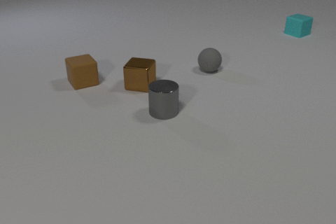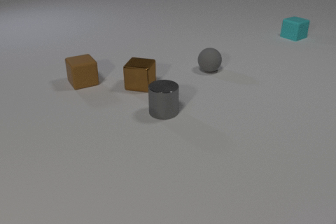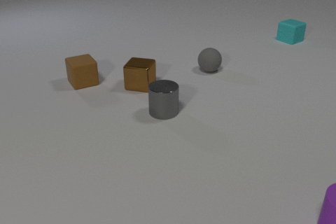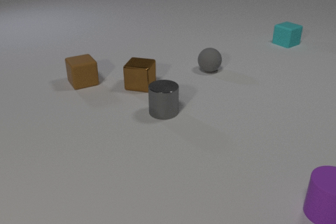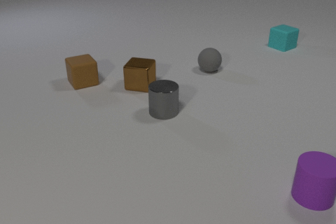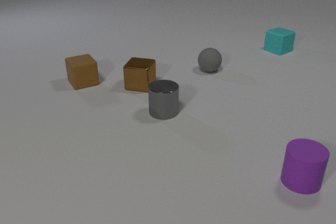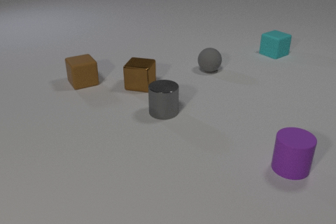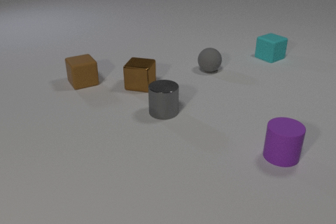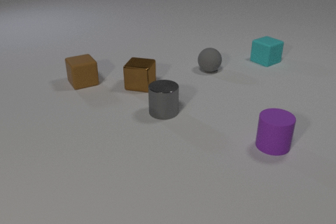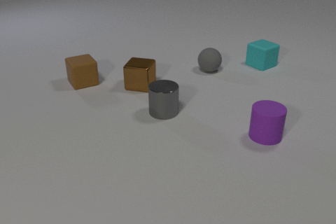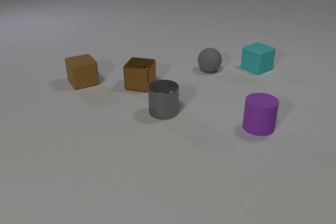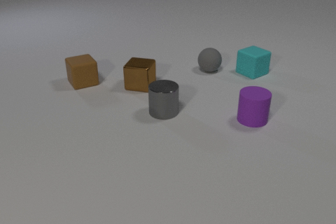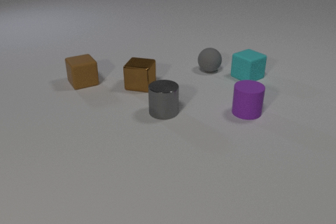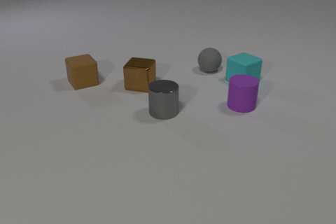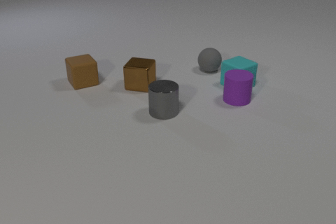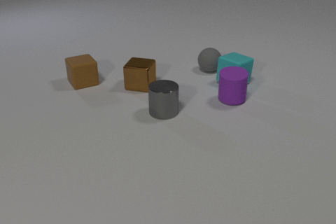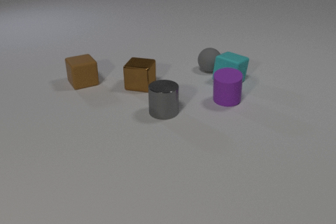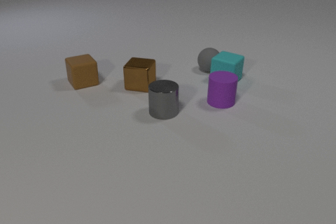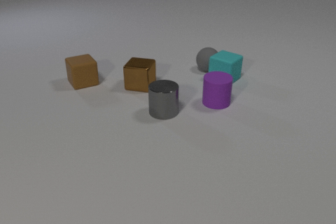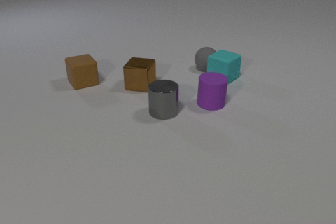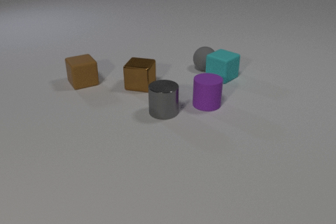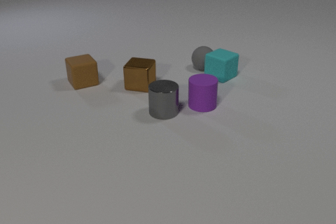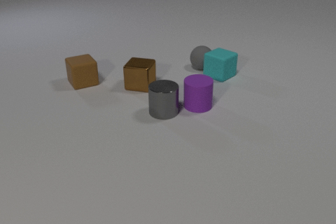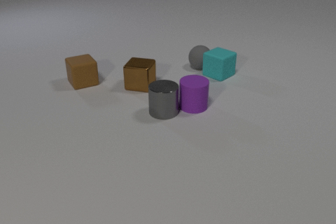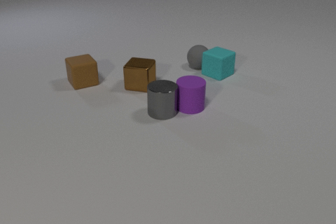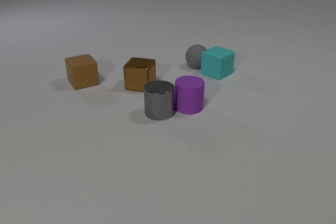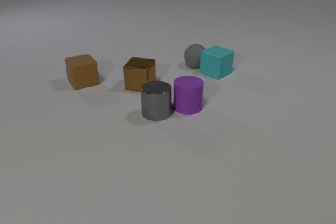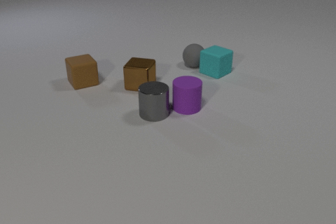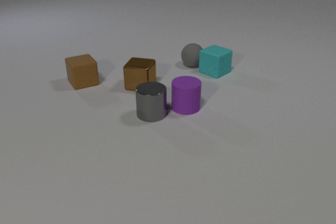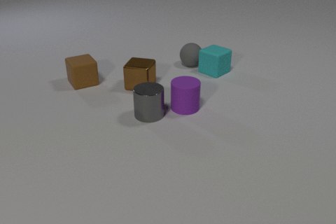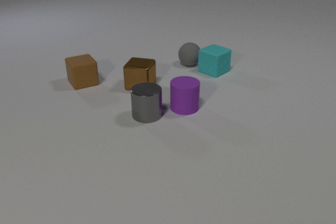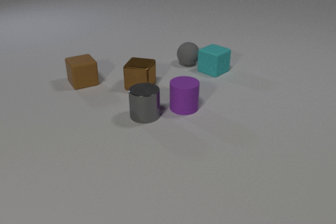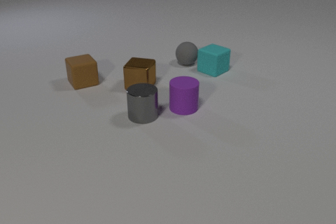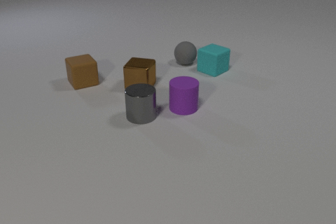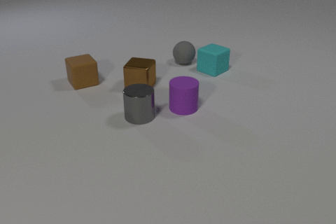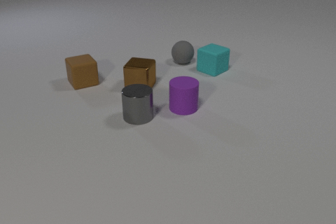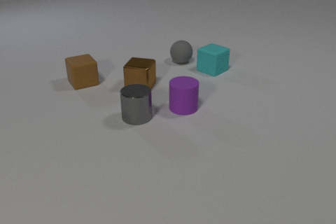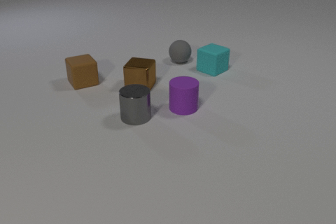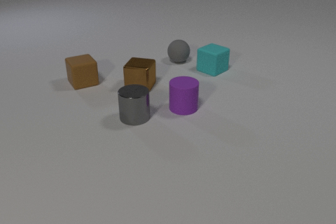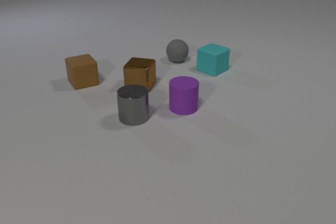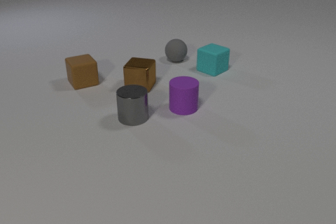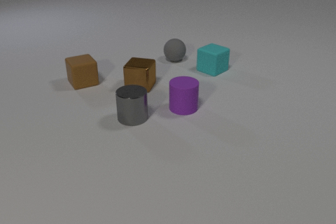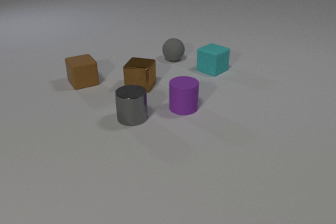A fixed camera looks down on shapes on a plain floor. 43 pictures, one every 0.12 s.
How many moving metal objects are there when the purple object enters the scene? 0.
Are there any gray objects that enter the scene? no.
What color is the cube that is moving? cyan.
0.00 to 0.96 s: The purple rubber cylinder comes in at the right edge, slides away from the camera and to the left. The cyan rubber cube slides toward the camera.
0.96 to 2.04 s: The purple rubber cylinder slides away from the camera and to the left. The cyan rubber cube slides toward the camera and to the left. The purple rubber cylinder and the cyan rubber cube collide. The cyan rubber cube and the gray rubber sphere collide.
2.04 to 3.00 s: The purple rubber cylinder slides to the left and toward the camera. The cyan rubber cube slides away from the camera and to the left. The gray rubber sphere rolls to the left and away from the camera. The purple rubber cylinder and the gray metal cylinder collide.
3.00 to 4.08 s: The cyan rubber cube slides away from the camera. The gray rubber sphere rolls to the left and away from the camera. The gray metal cylinder slides to the left.
4.08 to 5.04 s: The gray rubber sphere rolls to the left and away from the camera. The gray metal cylinder slides to the left.
